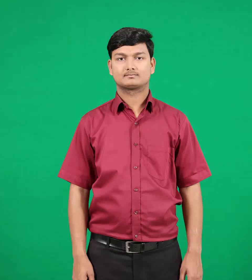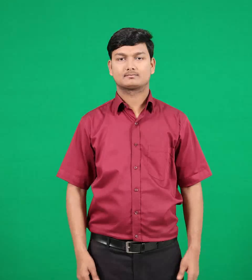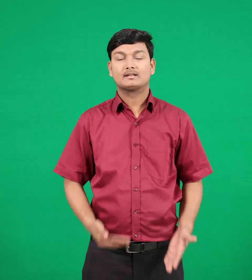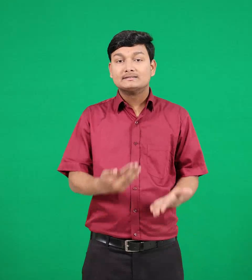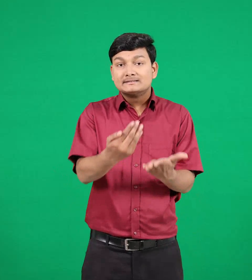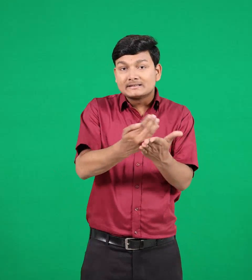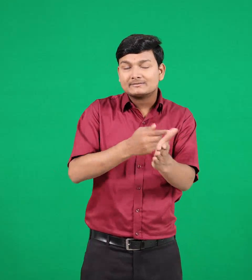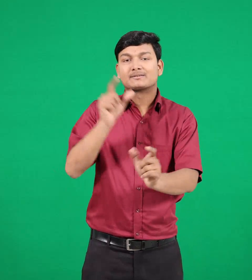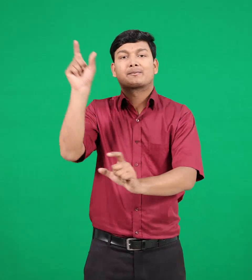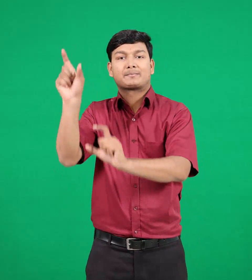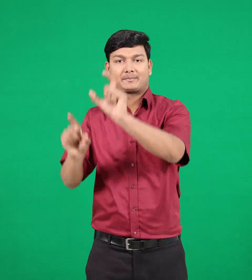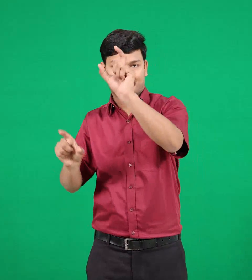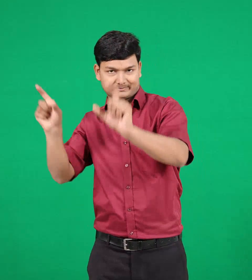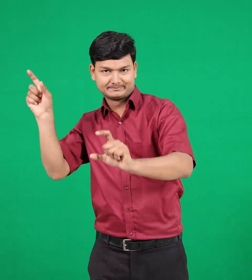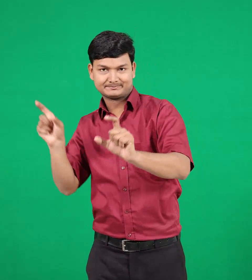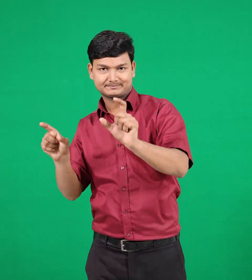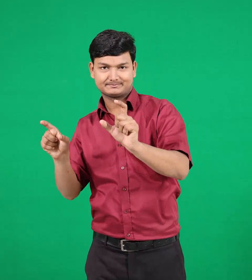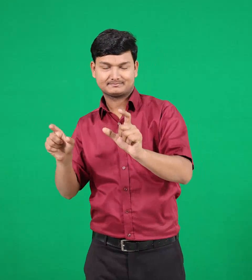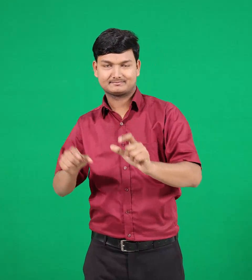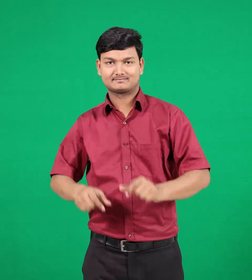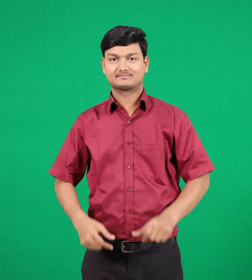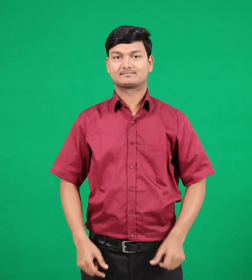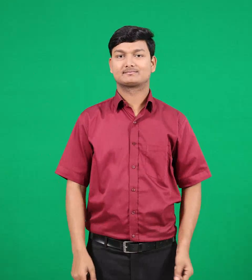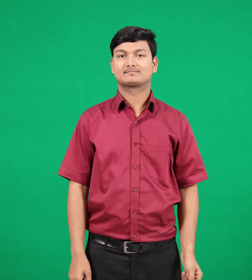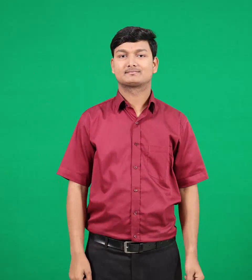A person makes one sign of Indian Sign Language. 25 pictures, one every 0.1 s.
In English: saviours
